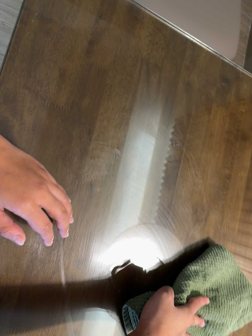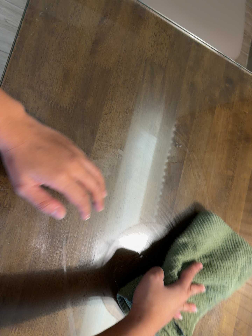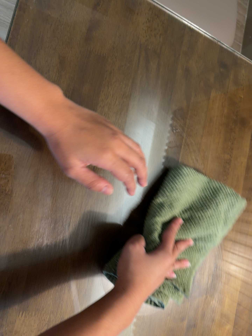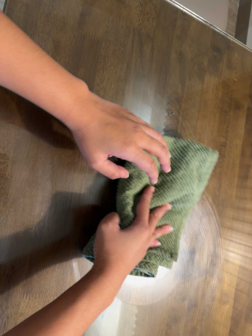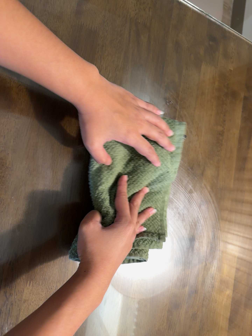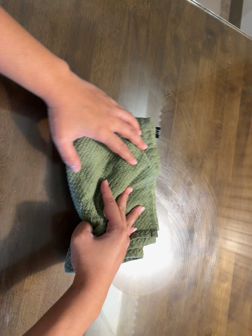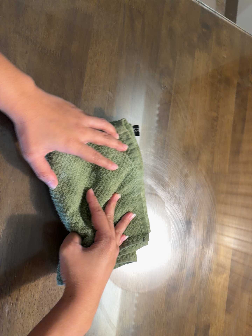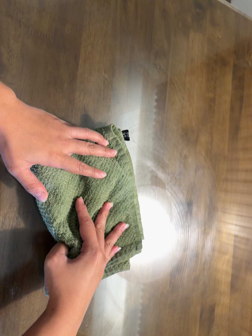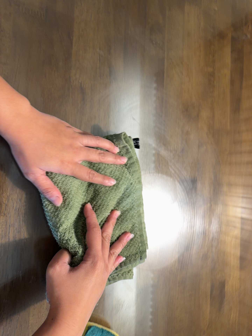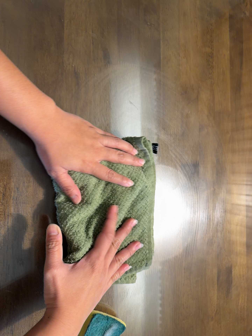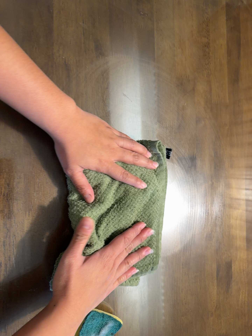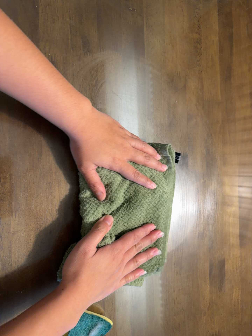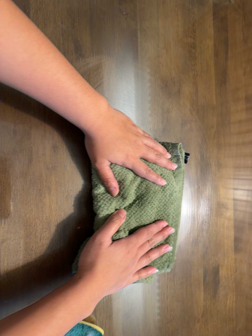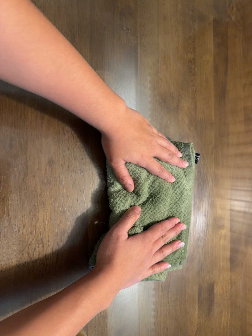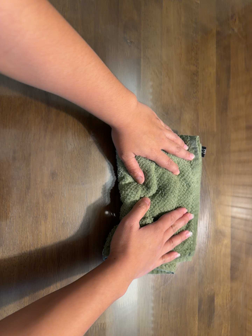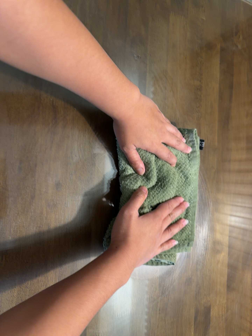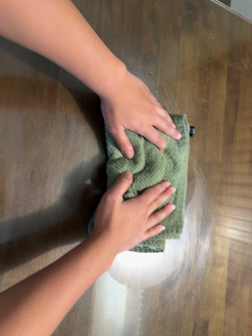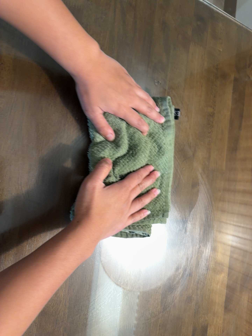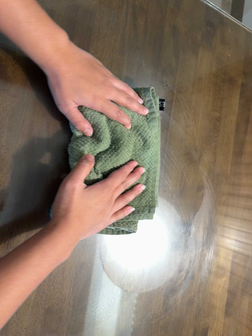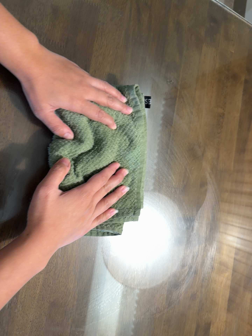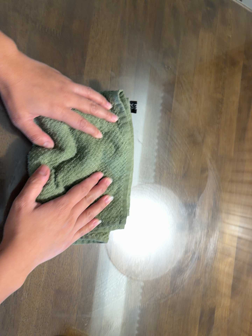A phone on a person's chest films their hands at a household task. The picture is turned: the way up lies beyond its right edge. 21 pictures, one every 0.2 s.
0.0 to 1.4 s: The camera travels toward the bottom of its view, about 10 cm, so close, fixed things drift upward. It rolls about its line of sight by about 10 degrees, and the scene rotates counterclockwise.
1.4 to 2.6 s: The camera travels to its right, about 6 cm, so close, fixed things drift to the left.
2.6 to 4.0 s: The camera travels to its left, about 7 cm, so close, fixed things drift to the right.
The film runs forward here.
